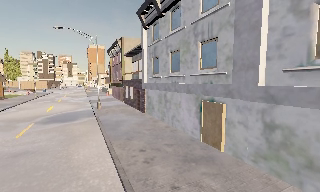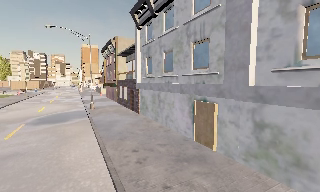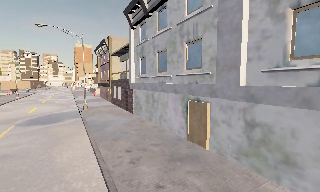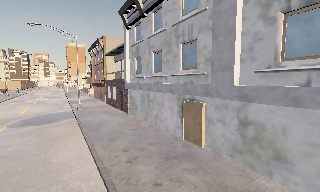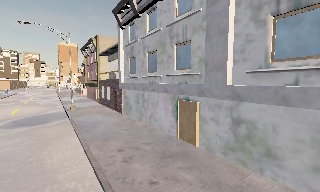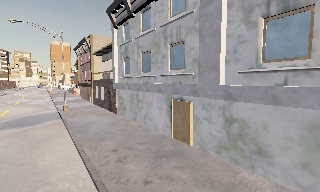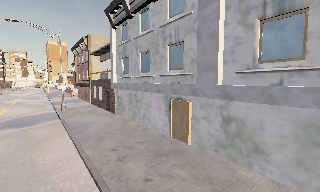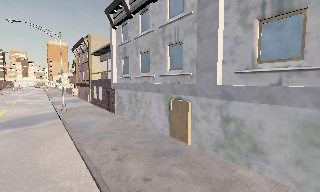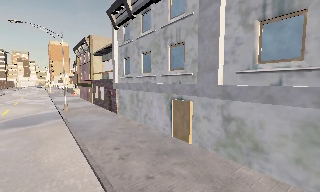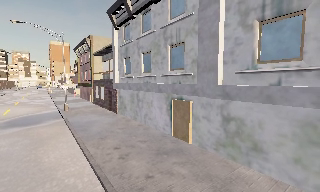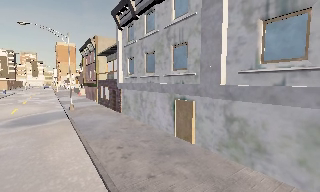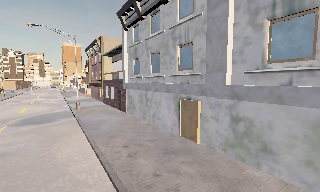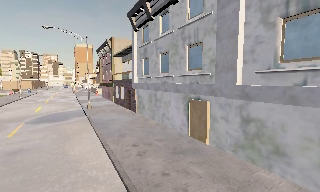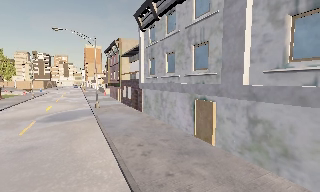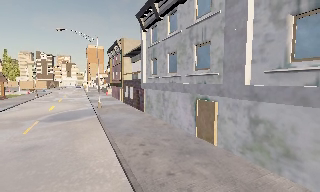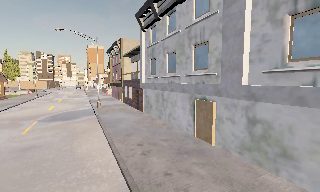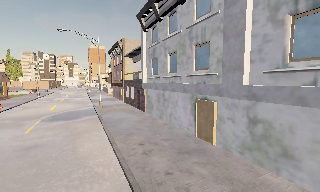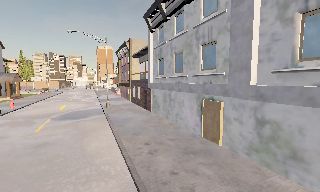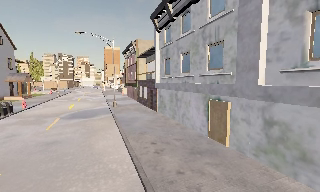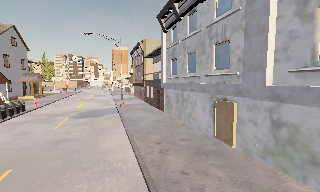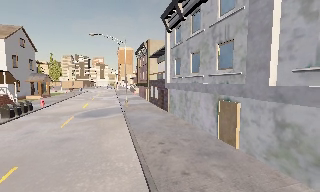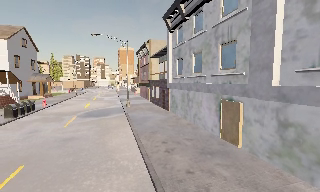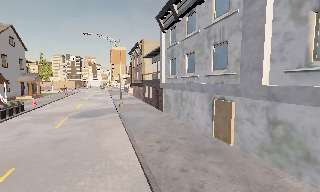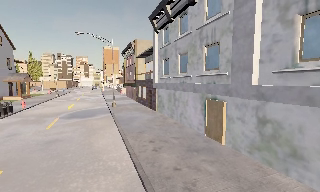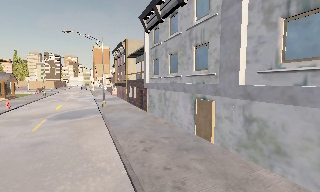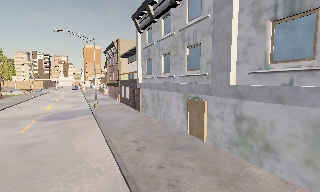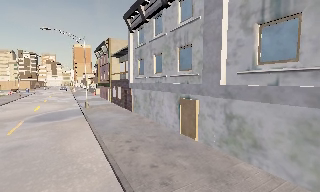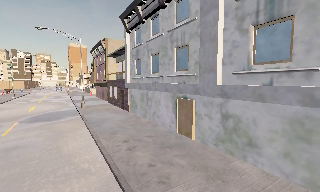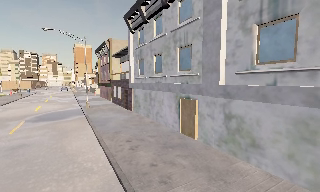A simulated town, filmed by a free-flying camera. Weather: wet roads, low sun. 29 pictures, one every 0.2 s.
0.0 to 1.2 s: The scene slides to the left, as the camera pans about 10 degrees to its right.
1.2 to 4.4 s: The camera pans to its left, which is counterclockwise from overhead, by about 20 degrees. It travels backward, about 0.5 m, so what stands in front gets smaller.
4.4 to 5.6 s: The camera swings to its right by about 10 degrees, and the scene slides to the left.
The film runs backward here.
